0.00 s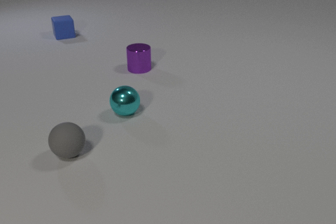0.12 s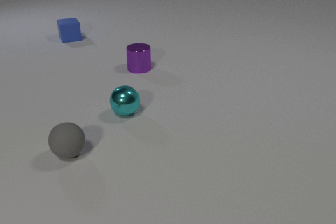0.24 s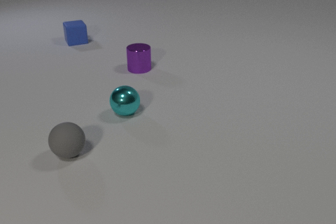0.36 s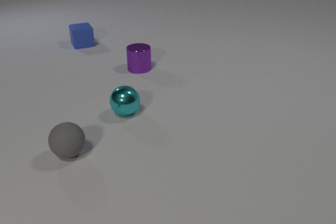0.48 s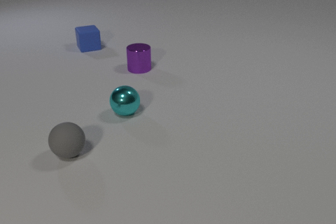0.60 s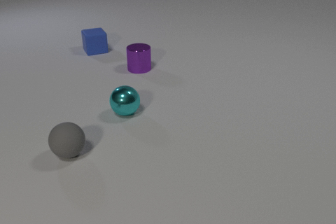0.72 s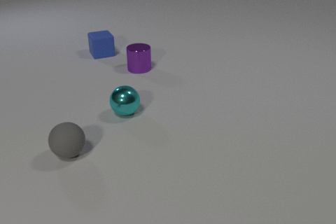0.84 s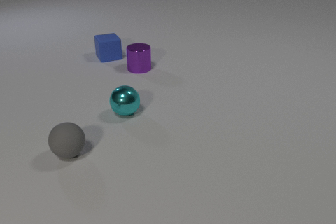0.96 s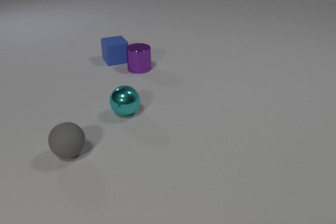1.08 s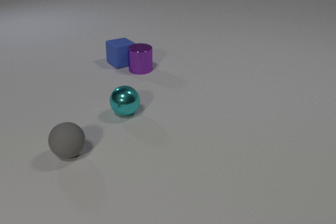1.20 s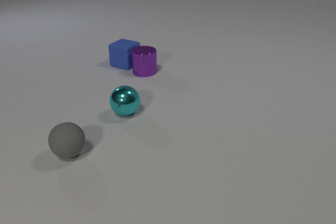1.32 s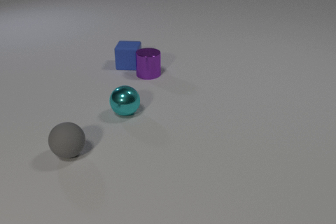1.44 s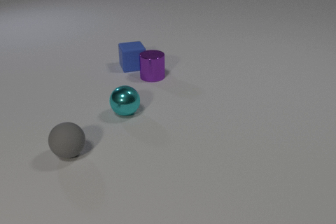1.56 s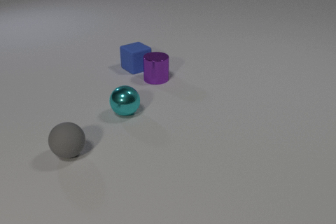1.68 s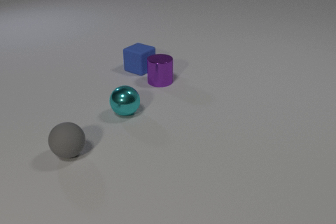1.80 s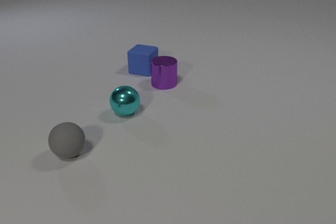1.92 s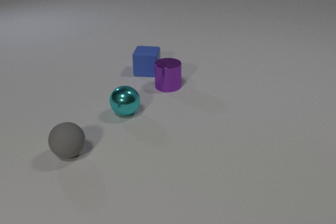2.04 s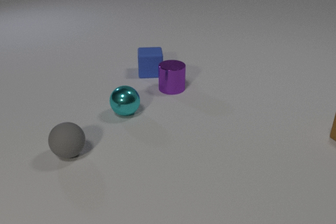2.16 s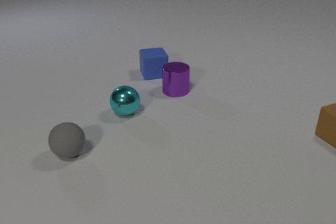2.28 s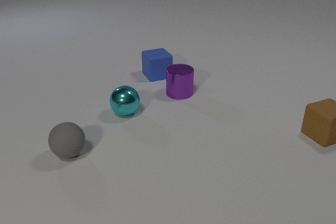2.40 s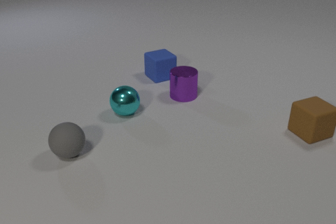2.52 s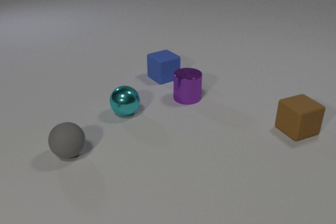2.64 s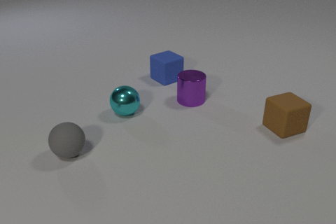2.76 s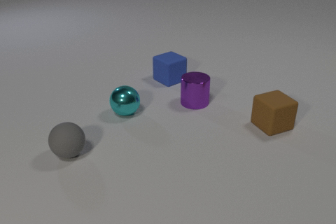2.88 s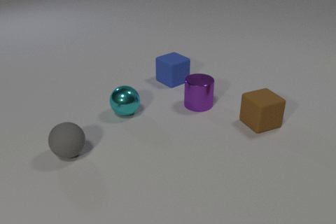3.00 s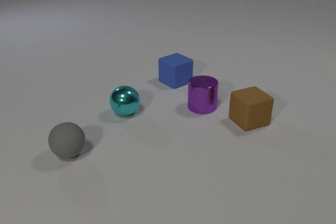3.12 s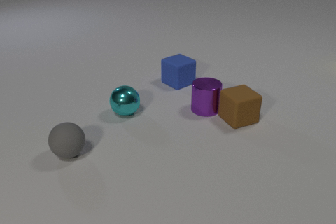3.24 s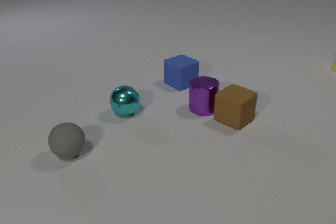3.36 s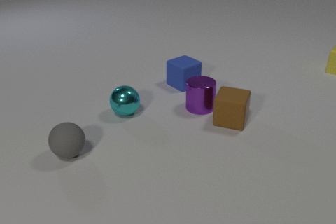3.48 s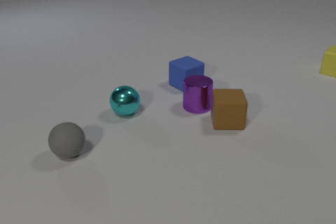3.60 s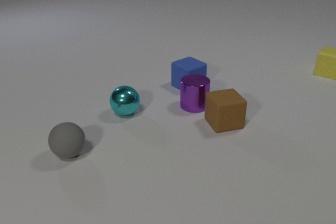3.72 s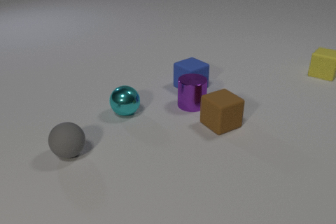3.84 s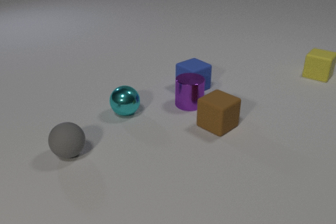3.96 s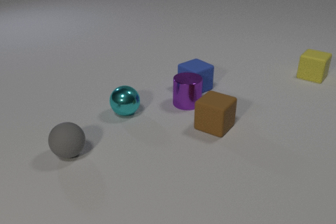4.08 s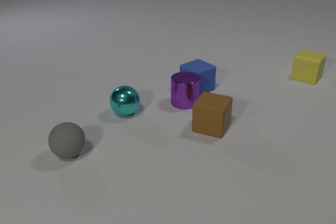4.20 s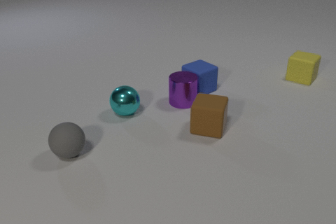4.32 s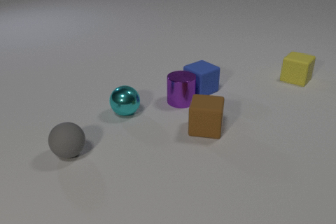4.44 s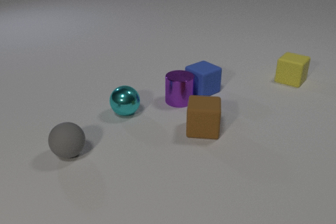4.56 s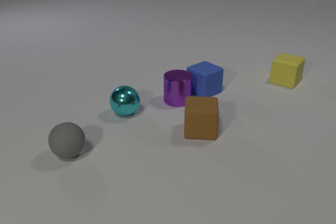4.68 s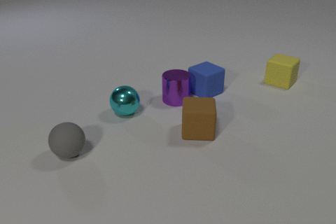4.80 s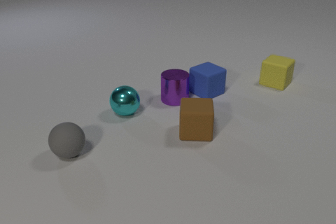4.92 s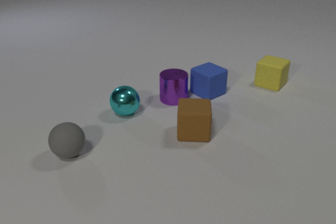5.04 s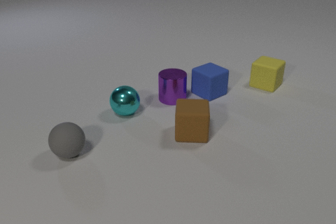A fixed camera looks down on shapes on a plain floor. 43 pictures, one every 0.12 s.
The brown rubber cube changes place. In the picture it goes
to the left.
The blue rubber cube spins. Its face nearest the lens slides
to the right.
0.00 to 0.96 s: The blue rubber cube slides toward the camera and to the right.
0.96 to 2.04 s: The blue rubber cube slides toward the camera and to the right, spins counterclockwise seen from above by about 165 degrees, its near face sliding to the right. The purple metal cylinder slides toward the camera and to the right. The brown rubber cube comes in at the right edge. The blue rubber cube and the purple metal cylinder collide.
2.04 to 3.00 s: The blue rubber cube slides to the right and toward the camera, spins counterclockwise seen from above by about 30 degrees, its near face sliding to the right. The purple metal cylinder slides toward the camera and to the right. The brown rubber cube slides to the left.
3.00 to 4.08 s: The blue rubber cube slides to the right and toward the camera. The purple metal cylinder slides to the left and away from the camera. The yellow rubber cube comes in at the right edge, slides to the left and toward the camera. The brown rubber cube slides to the left and toward the camera, spins so that its near face slides to the right, counterclockwise seen from above. The purple metal cylinder and the brown rubber cube collide.
4.08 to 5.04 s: The blue rubber cube slides to the right and toward the camera. The purple metal cylinder slides to the left and away from the camera. The yellow rubber cube slides to the left and toward the camera. The brown rubber cube slides to the left and toward the camera, spins counterclockwise seen from above by about 15 degrees, its near face sliding to the right.
Are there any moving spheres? no.
What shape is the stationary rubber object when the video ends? sphere.
Are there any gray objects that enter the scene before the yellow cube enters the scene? no.
